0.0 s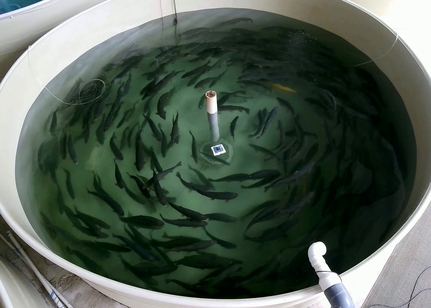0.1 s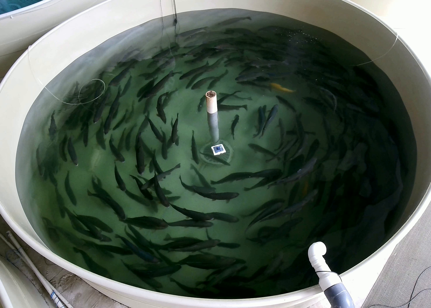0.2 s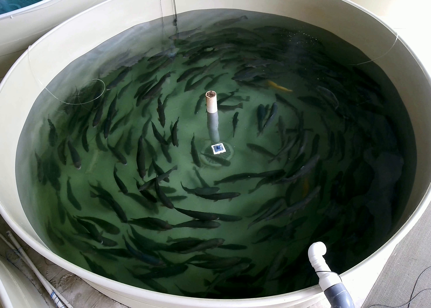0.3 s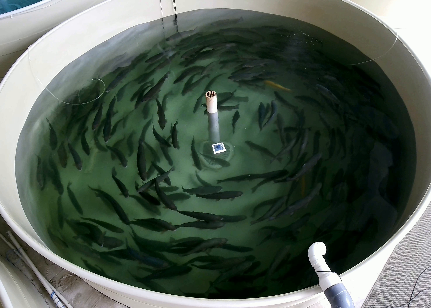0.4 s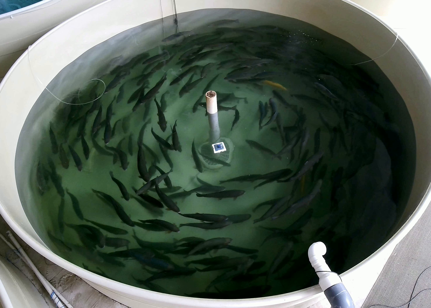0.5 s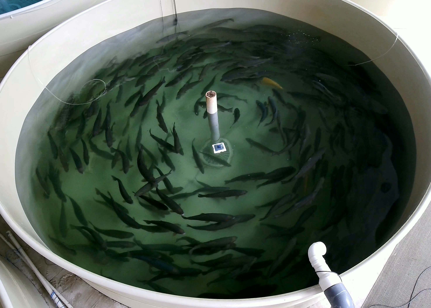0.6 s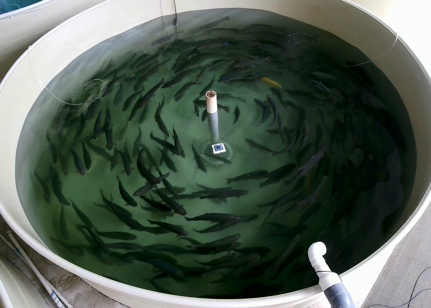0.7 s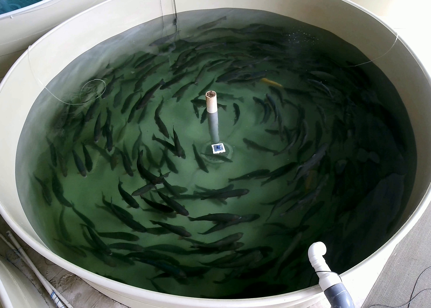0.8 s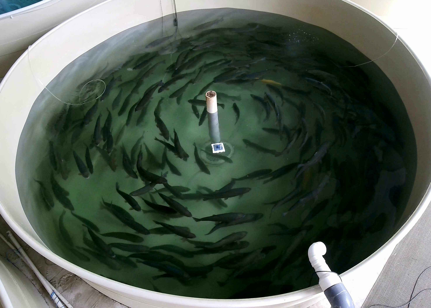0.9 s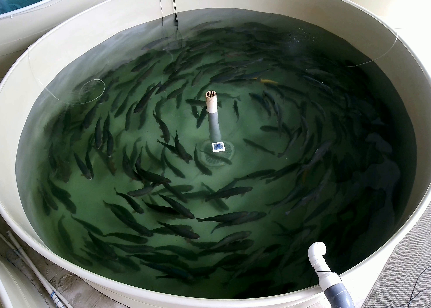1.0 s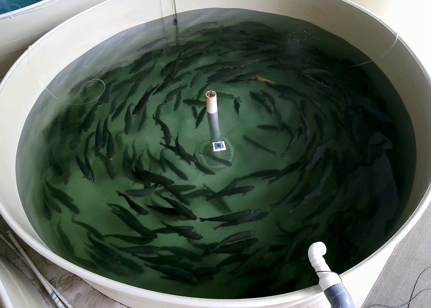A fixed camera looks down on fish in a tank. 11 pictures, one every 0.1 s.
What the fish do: Normal cruising.
